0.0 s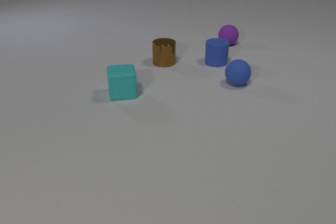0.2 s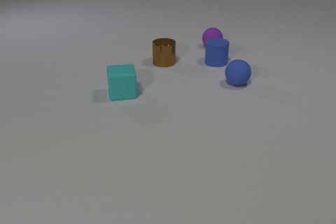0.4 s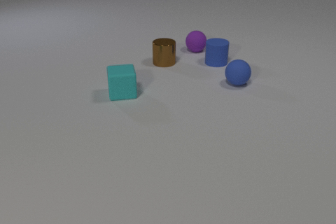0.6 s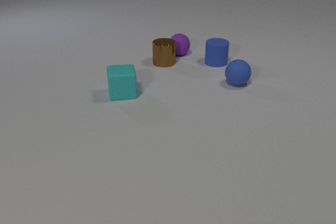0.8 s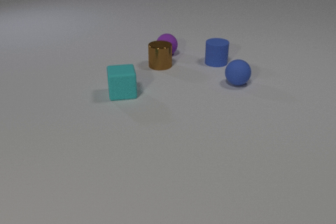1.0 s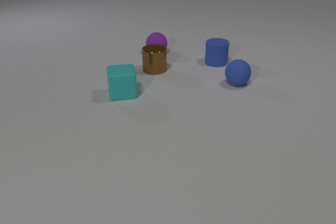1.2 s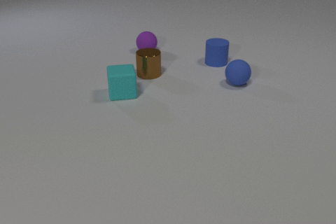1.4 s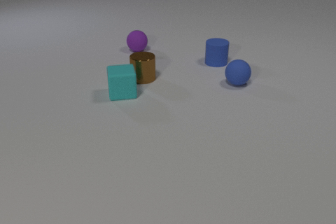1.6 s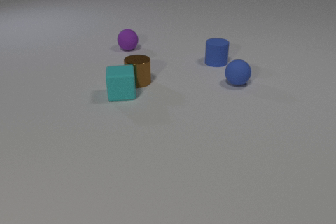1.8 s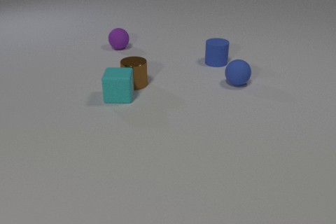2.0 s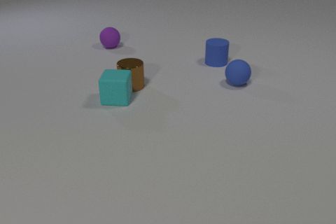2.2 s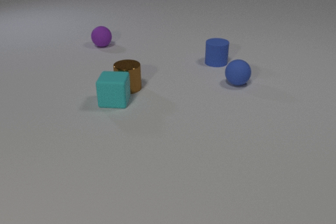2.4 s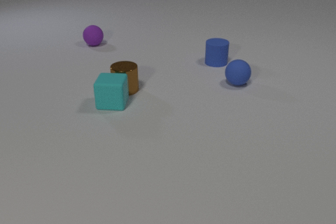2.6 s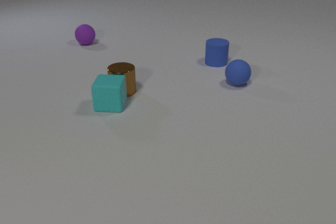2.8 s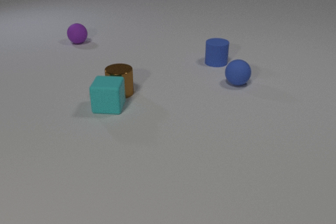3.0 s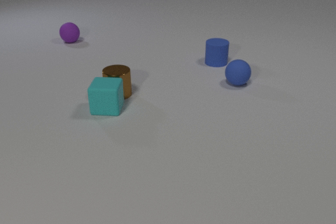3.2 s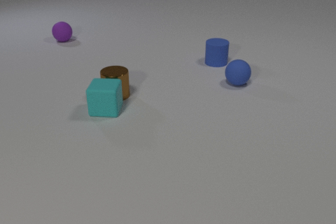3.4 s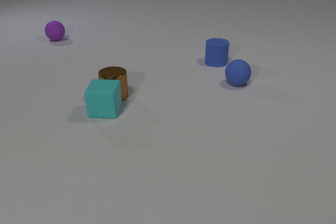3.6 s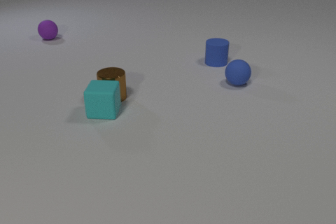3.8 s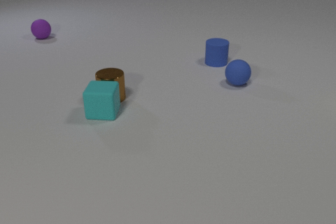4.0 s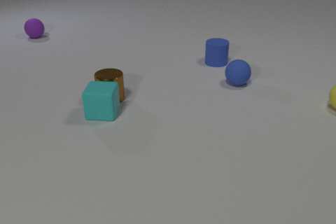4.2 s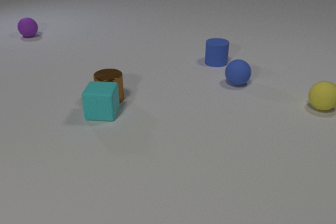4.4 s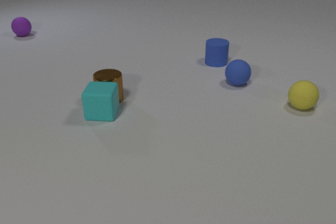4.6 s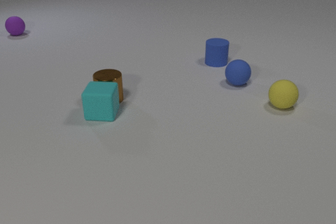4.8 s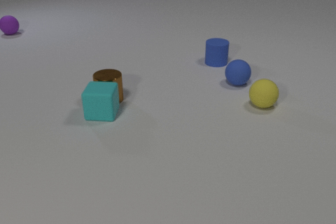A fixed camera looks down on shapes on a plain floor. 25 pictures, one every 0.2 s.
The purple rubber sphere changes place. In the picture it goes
to the left.
The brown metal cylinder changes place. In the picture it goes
toward the camera.
0.0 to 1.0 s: The purple rubber sphere rolls to the left and toward the camera. The brown metal cylinder slides toward the camera and to the left. The purple rubber sphere and the brown metal cylinder collide.
1.0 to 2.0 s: The purple rubber sphere rolls to the left and away from the camera. The brown metal cylinder slides toward the camera and to the left. The cyan rubber cube slides toward the camera and to the left. The brown metal cylinder and the cyan rubber cube collide.
2.0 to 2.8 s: The purple rubber sphere rolls to the left and away from the camera. The brown metal cylinder slides toward the camera and to the left. The cyan rubber cube slides toward the camera and to the left.
2.8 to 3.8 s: The purple rubber sphere rolls to the left and away from the camera. The brown metal cylinder slides toward the camera and to the left. The cyan rubber cube slides toward the camera.
3.8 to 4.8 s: The purple rubber sphere rolls to the left and away from the camera. The yellow rubber sphere comes in at the right edge, rolls to the left.
How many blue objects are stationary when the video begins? 2.
Are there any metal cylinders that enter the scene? no.
Are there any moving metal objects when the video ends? no.
